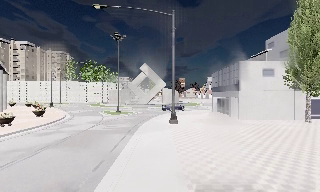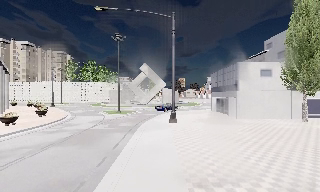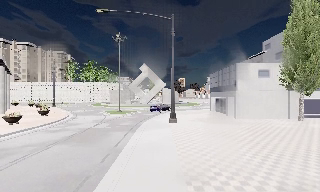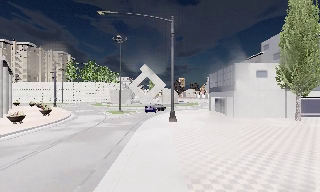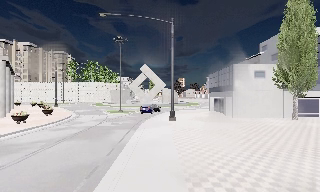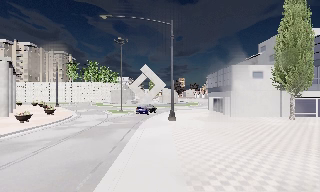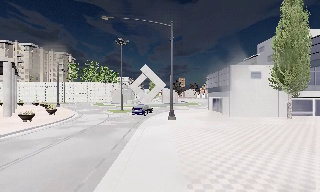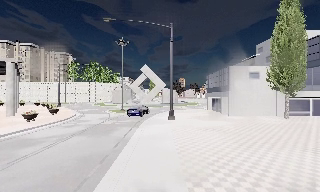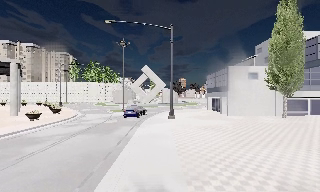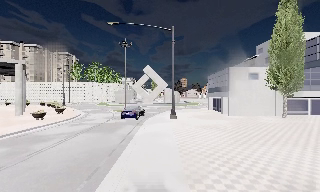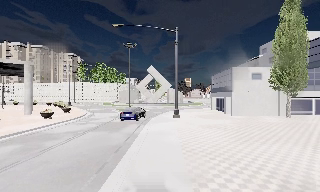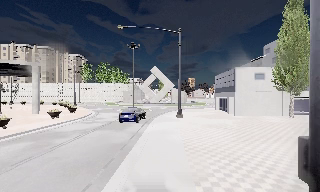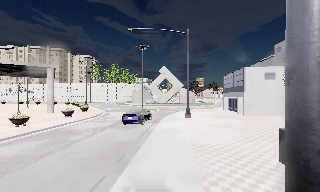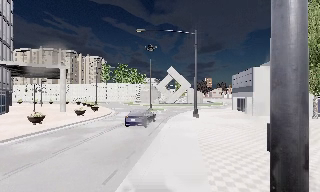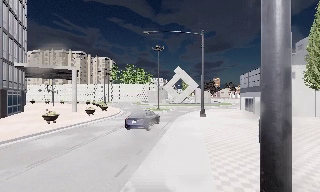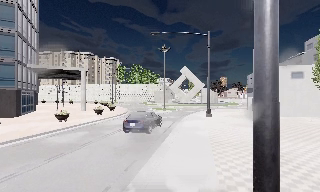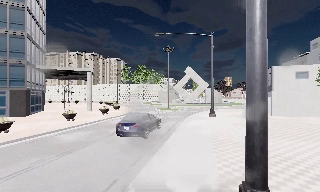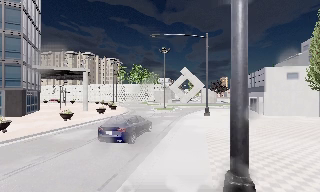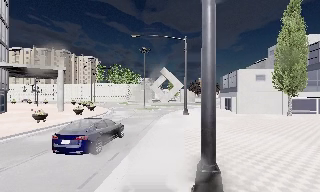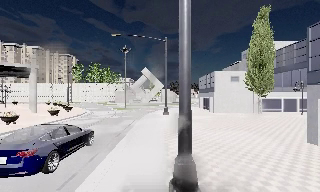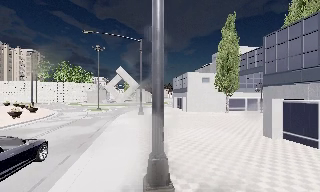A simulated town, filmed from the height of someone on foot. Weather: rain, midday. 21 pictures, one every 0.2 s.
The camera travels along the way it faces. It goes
backward.
0.0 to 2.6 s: The camera travels backward, about 5 m, so what stands in front gets smaller.
2.6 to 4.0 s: The camera pans to its right, which is clockwise from overhead, by about 20 degrees. It travels backward, about 2.5 m, so what stands in front gets smaller.
The film runs backward here.
